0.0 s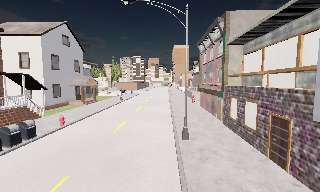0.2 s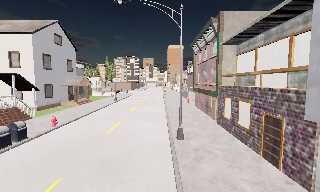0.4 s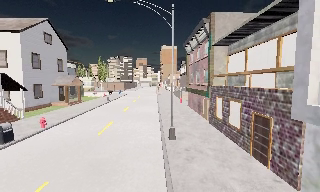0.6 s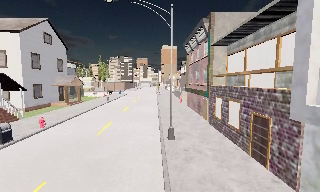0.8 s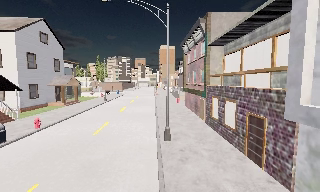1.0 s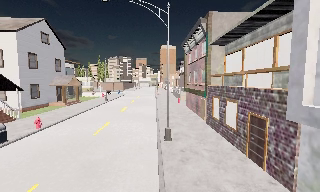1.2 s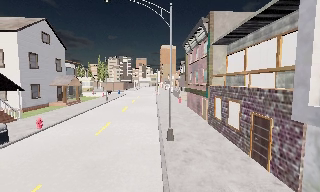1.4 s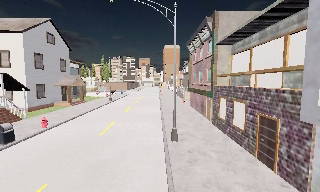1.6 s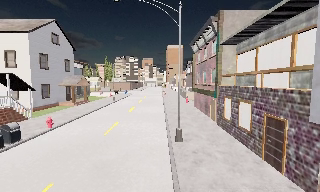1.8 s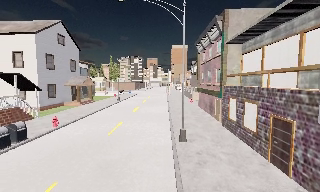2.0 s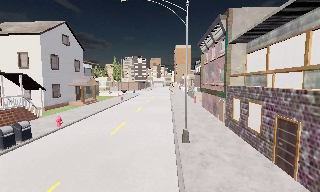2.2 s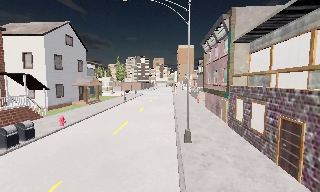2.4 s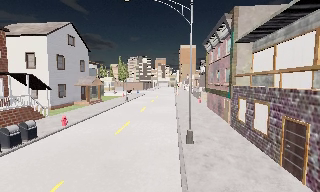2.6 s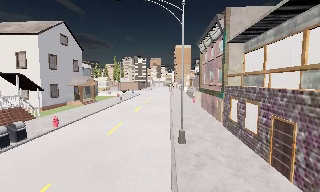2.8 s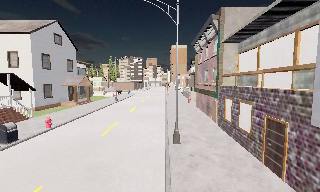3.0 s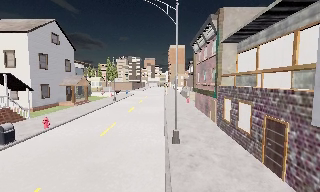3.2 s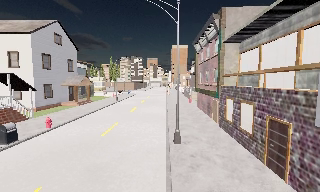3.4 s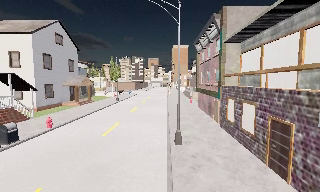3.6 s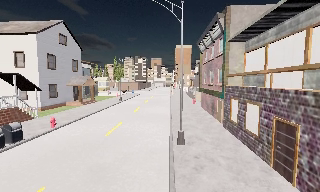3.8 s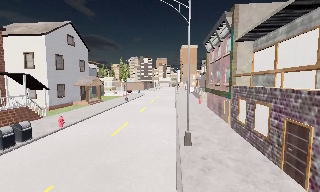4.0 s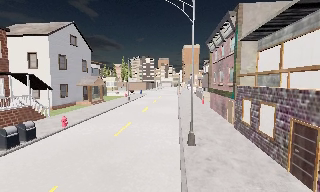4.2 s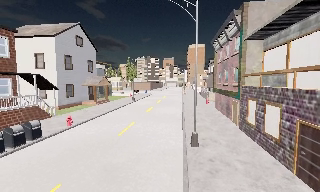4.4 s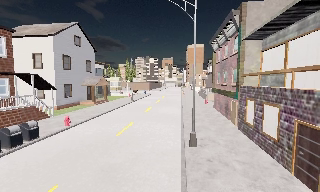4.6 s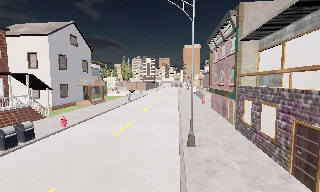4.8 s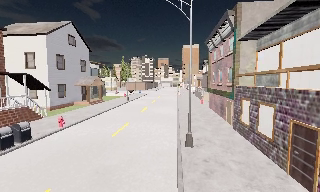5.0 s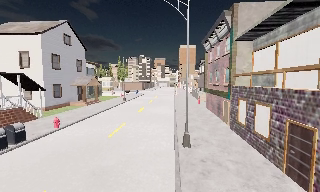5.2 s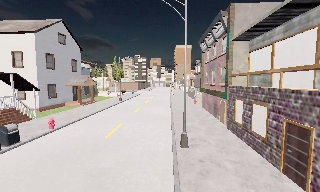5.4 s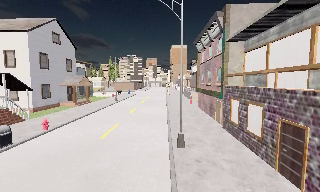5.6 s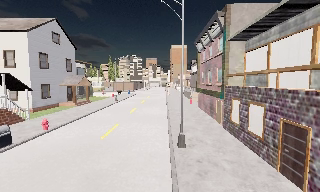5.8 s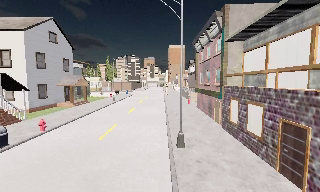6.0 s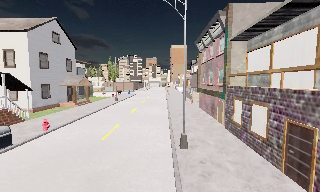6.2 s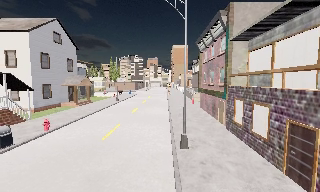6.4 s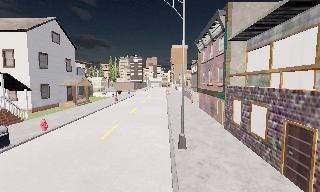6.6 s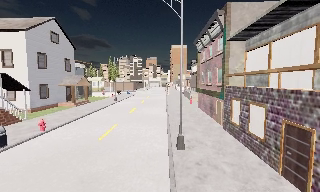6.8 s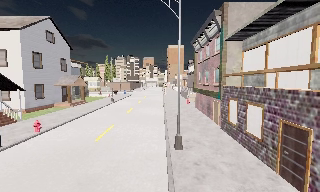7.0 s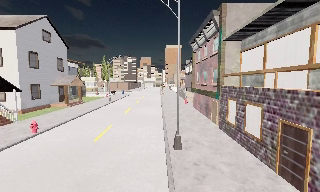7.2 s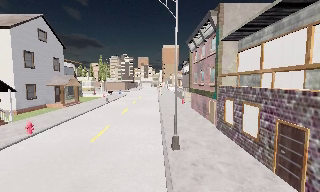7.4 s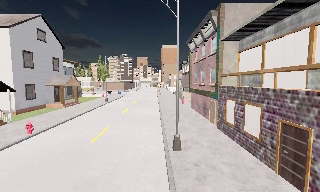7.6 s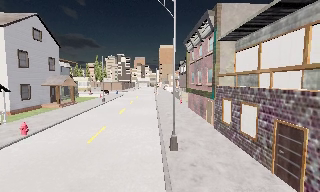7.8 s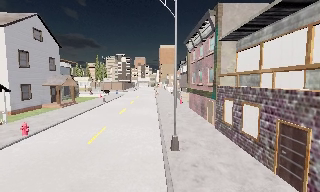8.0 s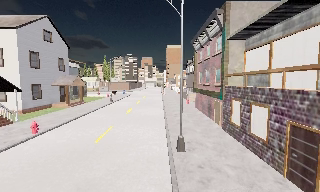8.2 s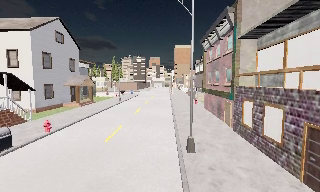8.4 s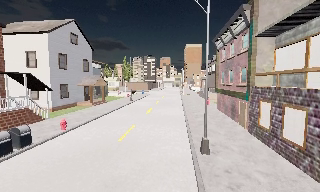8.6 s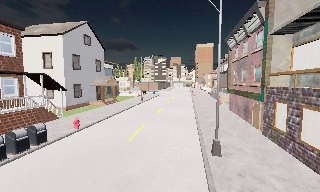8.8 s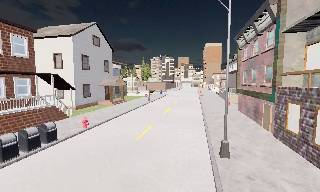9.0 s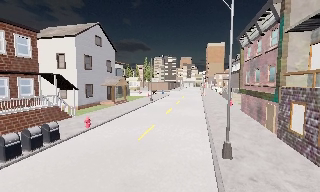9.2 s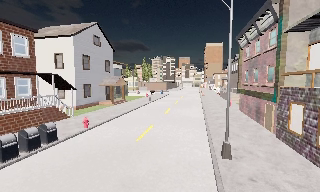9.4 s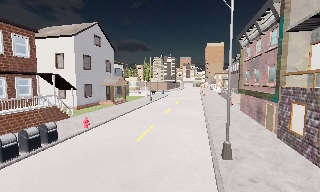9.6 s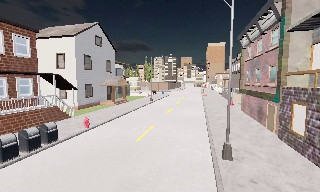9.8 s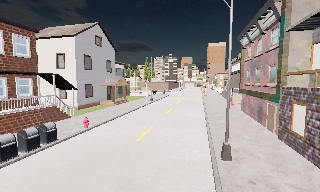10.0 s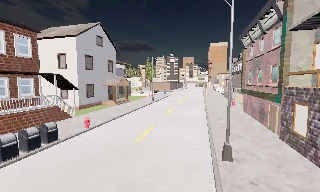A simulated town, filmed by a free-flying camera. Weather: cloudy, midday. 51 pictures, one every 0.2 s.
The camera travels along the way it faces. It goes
forward.
0.0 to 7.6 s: The camera travels forward, about 1.5 m, so what stands in front looms larger.
7.6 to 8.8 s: The camera pans to its left, which is counterclockwise from overhead, by about 15 degrees.
8.8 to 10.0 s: The camera shifts only a little, or ends up much as it began.
The film runs forward here.
